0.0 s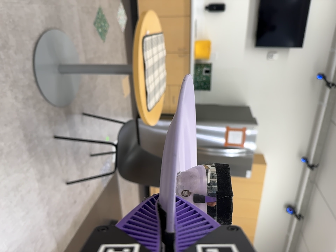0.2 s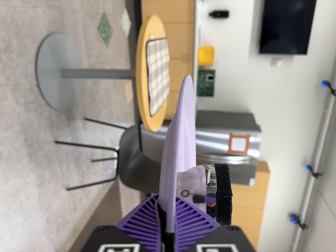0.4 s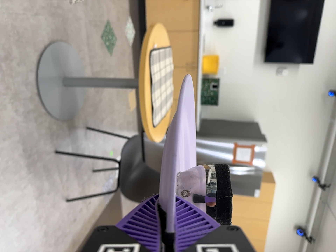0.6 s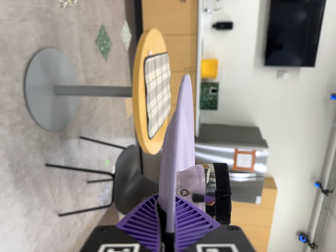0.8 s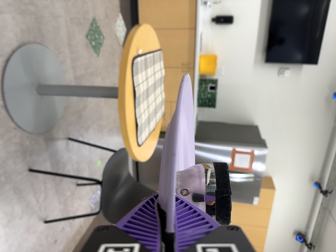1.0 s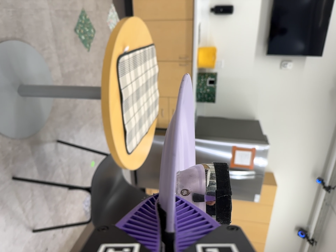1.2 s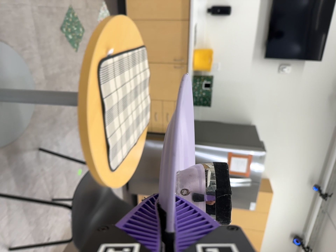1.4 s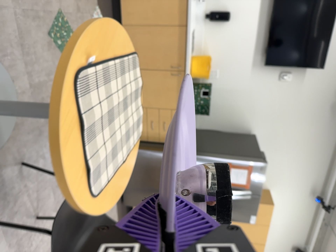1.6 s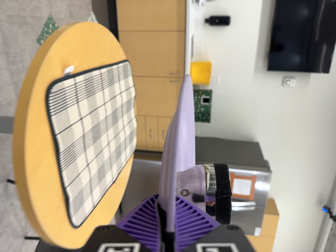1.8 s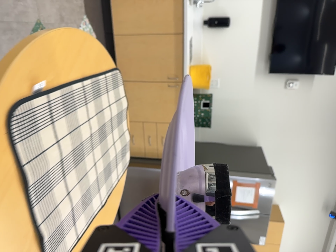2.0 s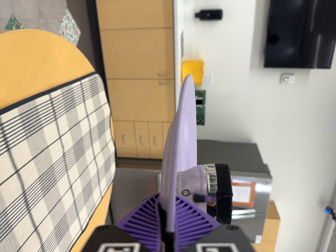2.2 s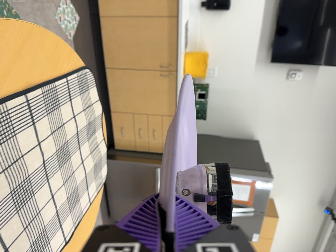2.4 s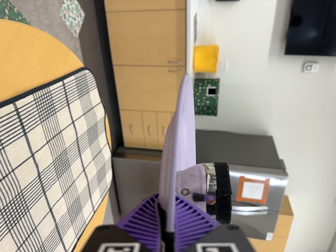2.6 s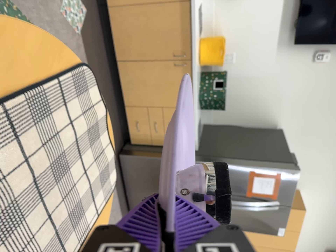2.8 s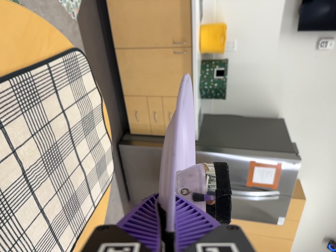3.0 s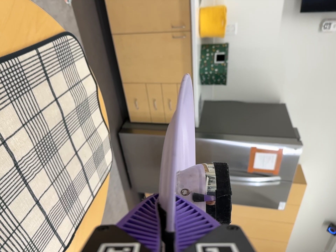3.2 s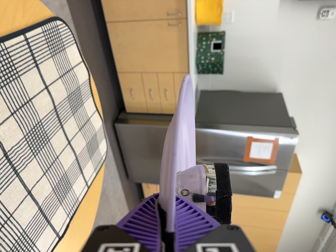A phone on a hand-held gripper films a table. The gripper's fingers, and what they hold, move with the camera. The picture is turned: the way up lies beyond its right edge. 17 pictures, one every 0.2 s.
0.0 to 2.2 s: The camera travels forward and toward the top of its view, about 130 cm, so what stands in front looms larger.
2.2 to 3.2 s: The camera travels forward, about 18 cm, so what stands in front looms larger. Its aim tips toward the bottom of its view by about 10 degrees, and the scene shifts upward.
The film runs forward here.
